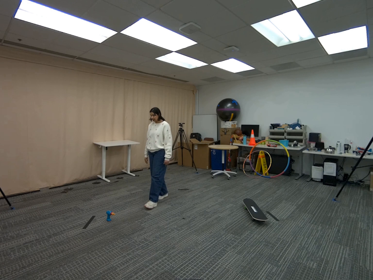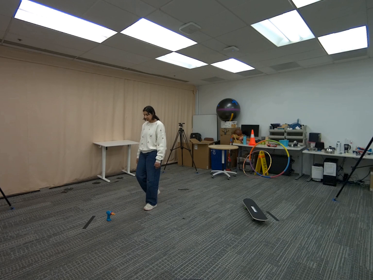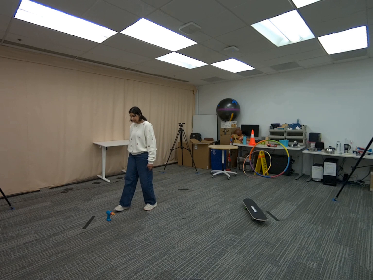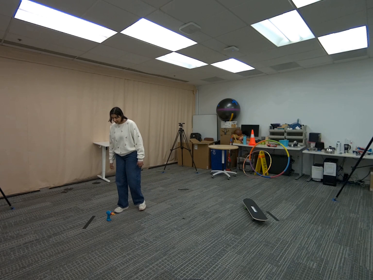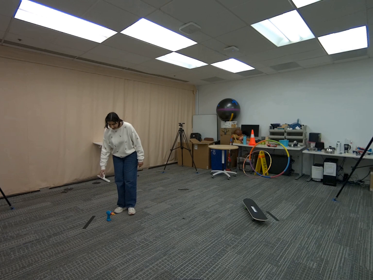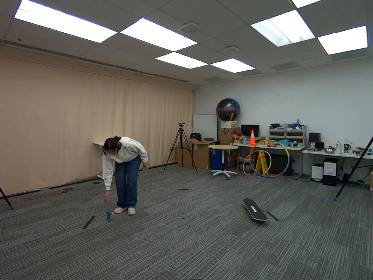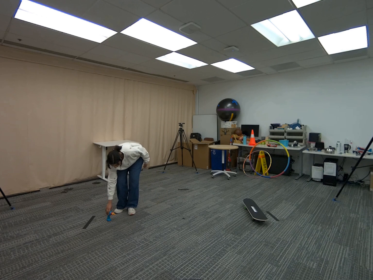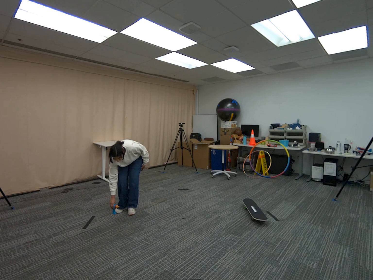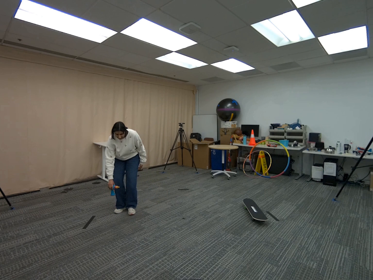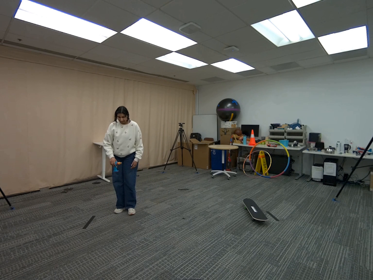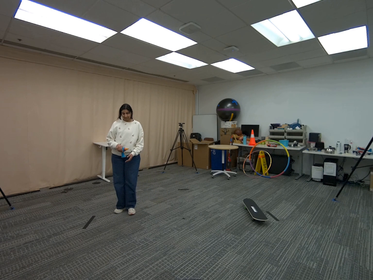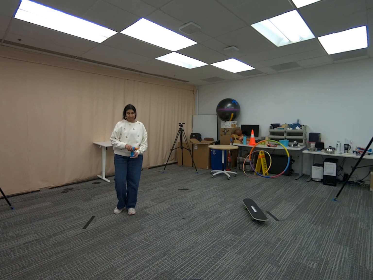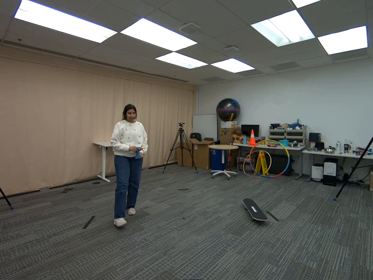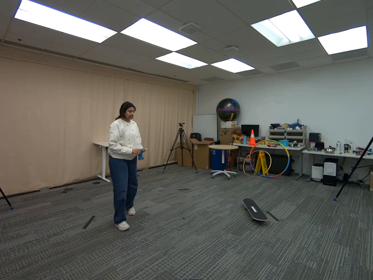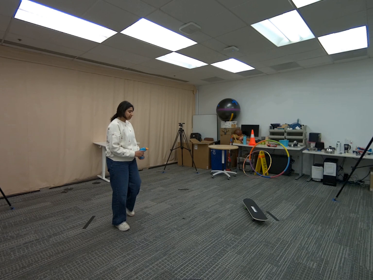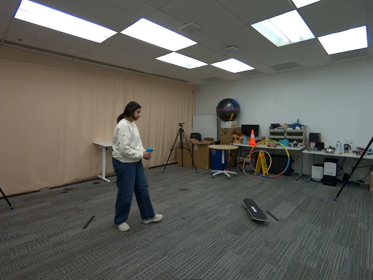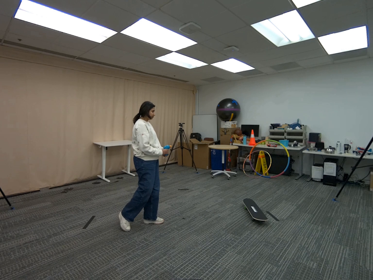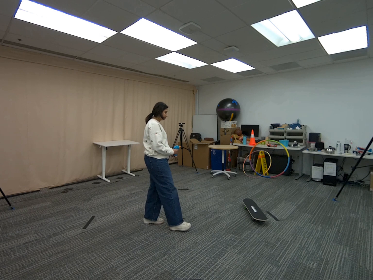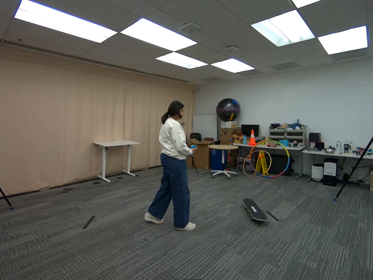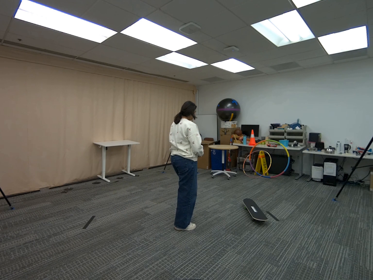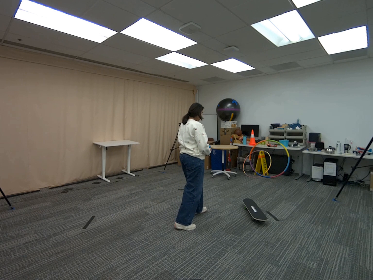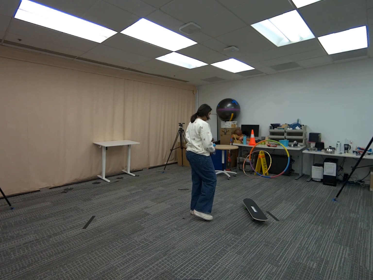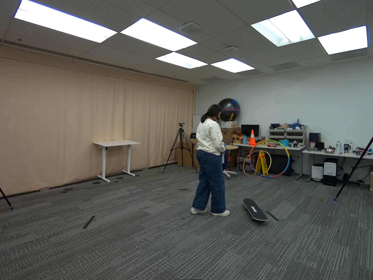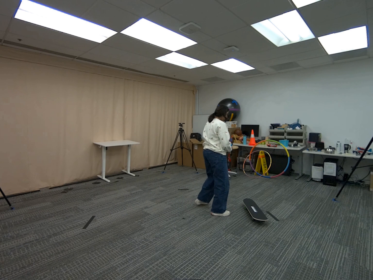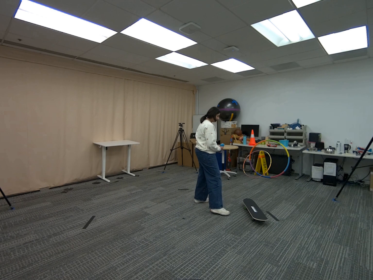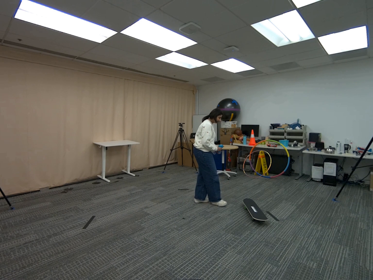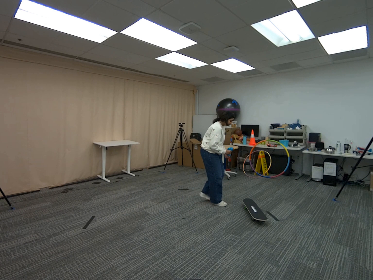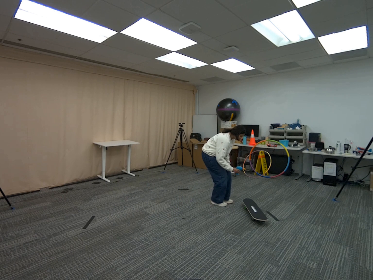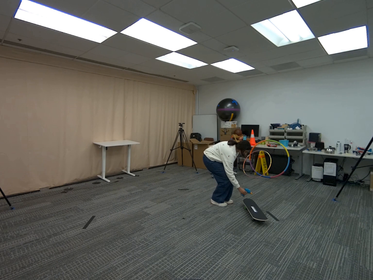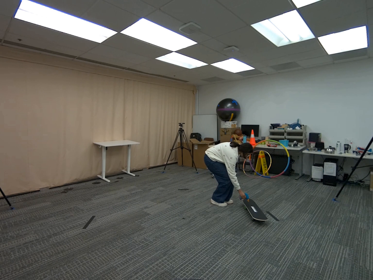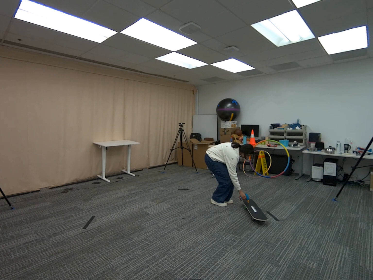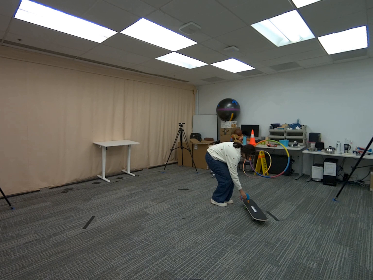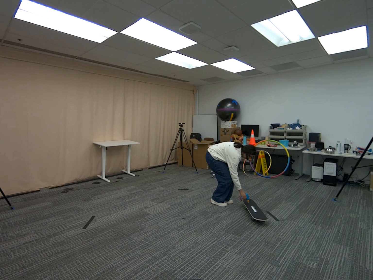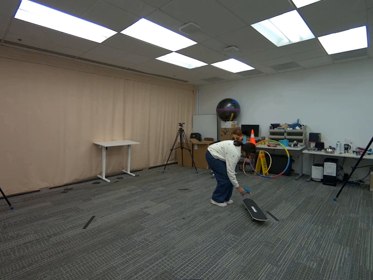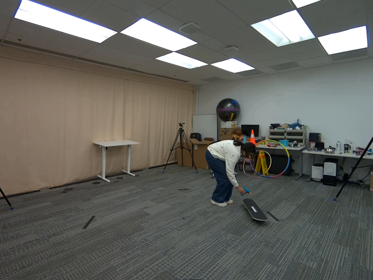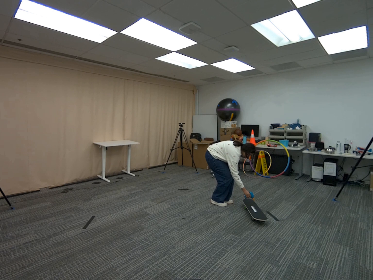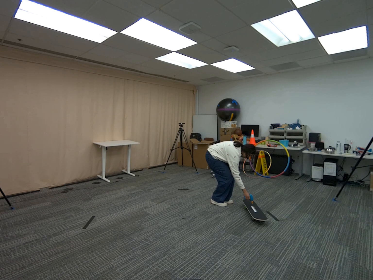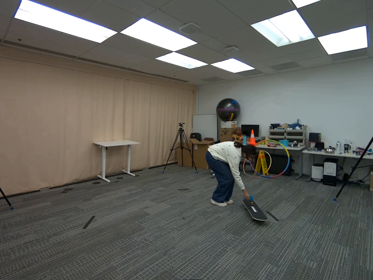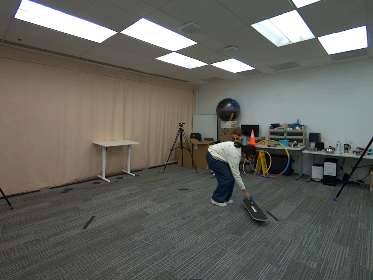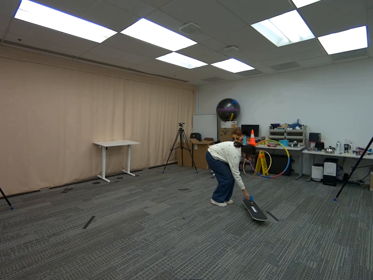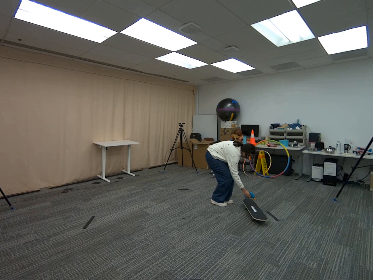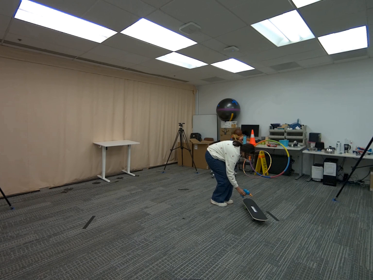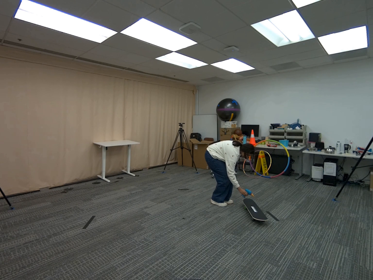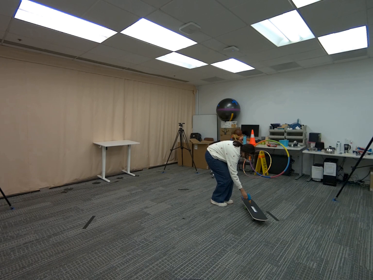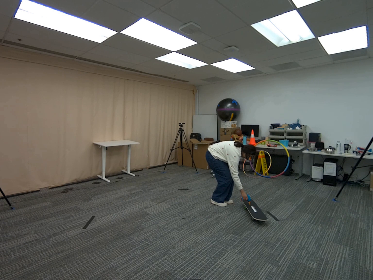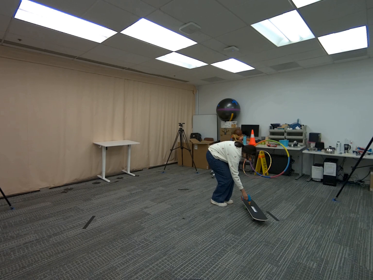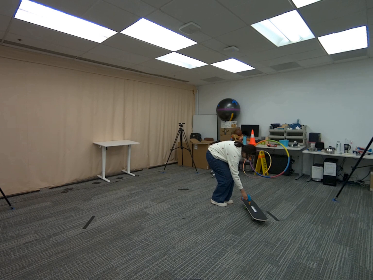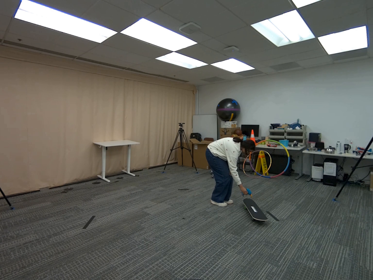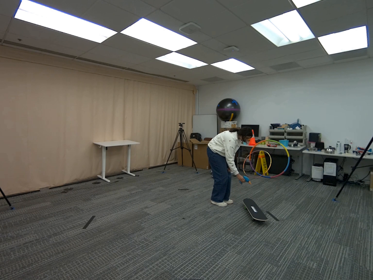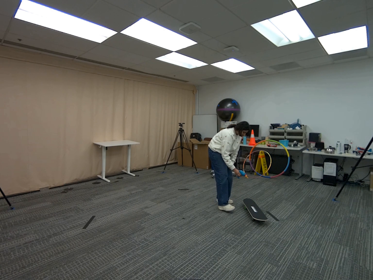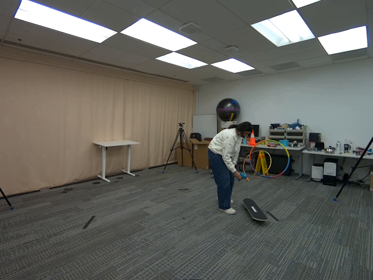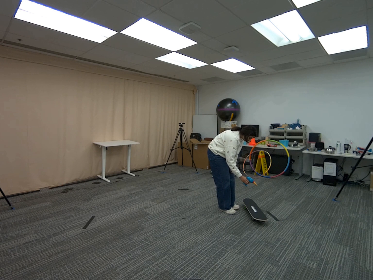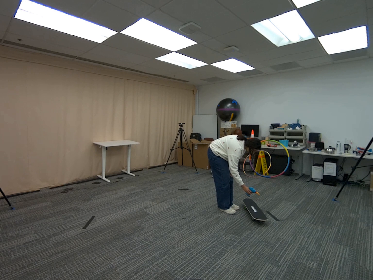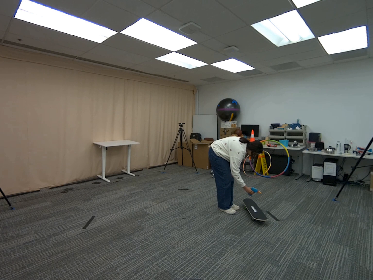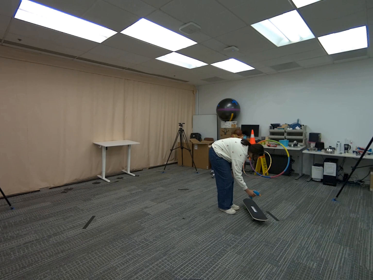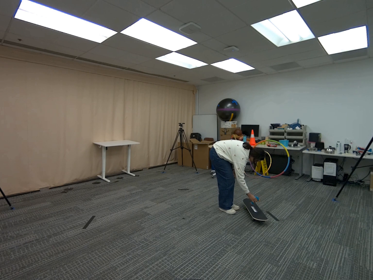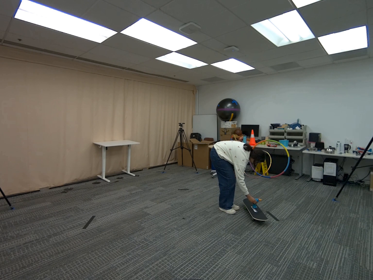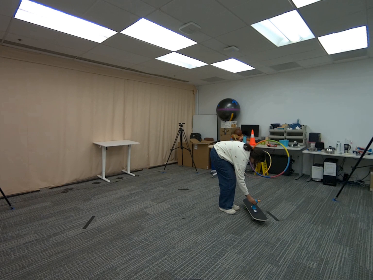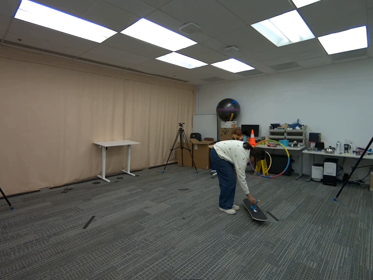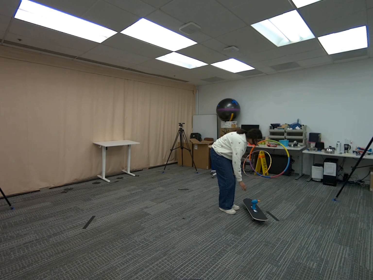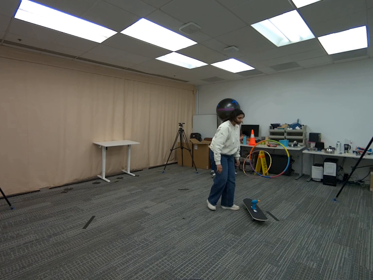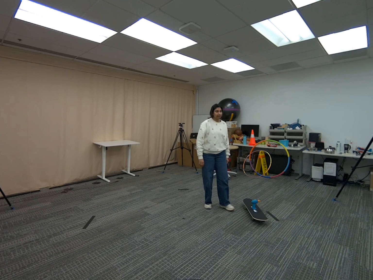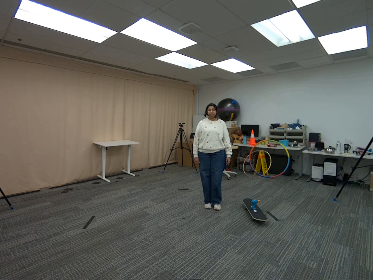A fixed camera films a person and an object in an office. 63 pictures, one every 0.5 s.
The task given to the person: Walk over to the toy drill and pick up the toy drill and proceed to drill the screws on the skateboard. Place the toy drill on the skateboard when complete.
